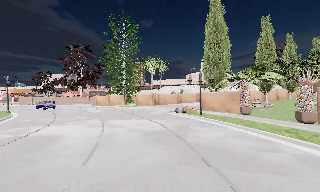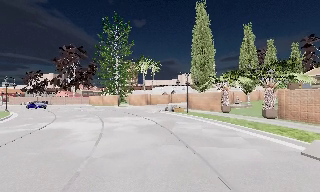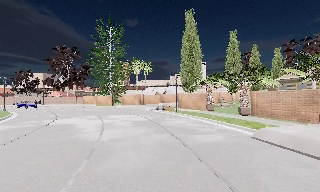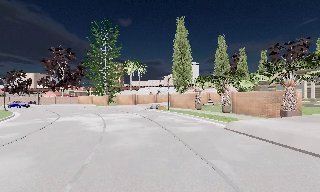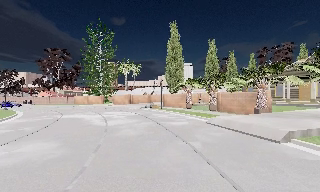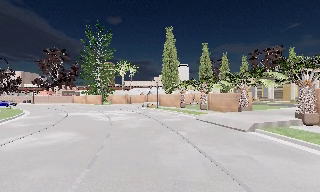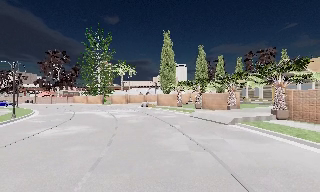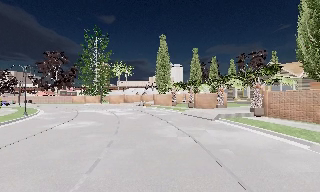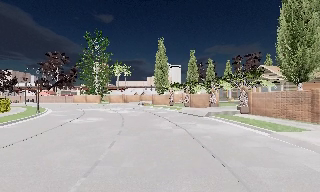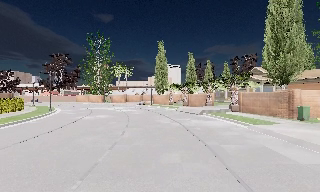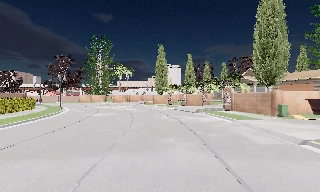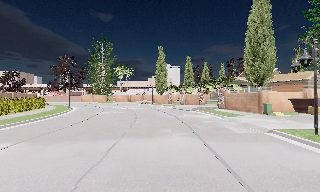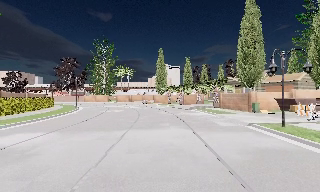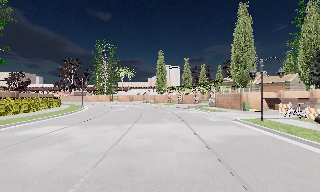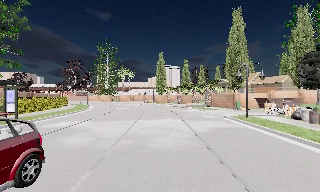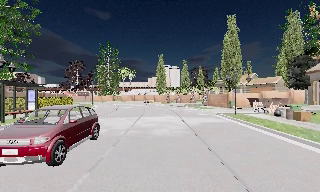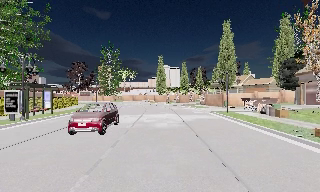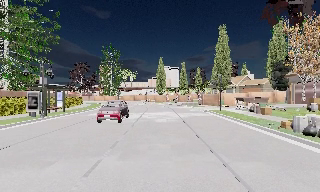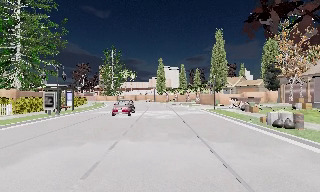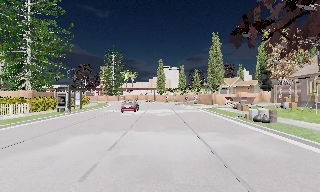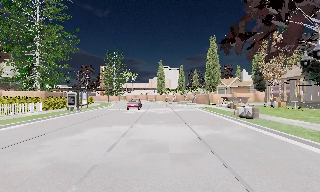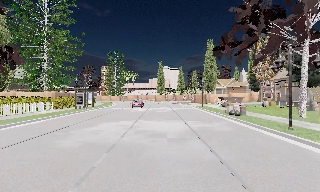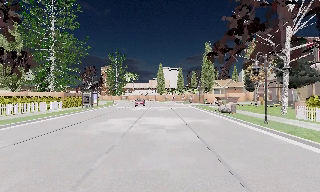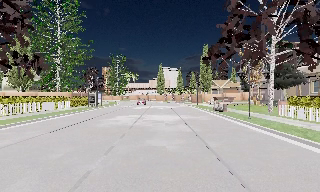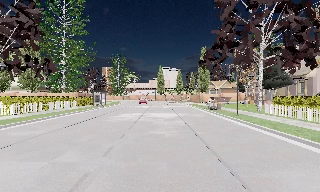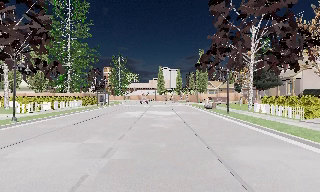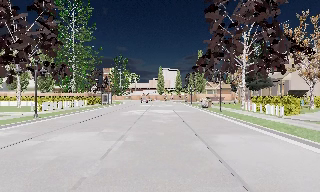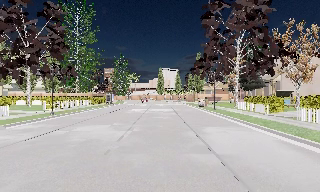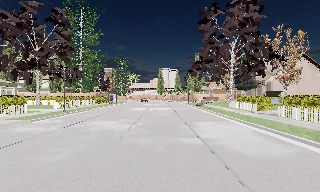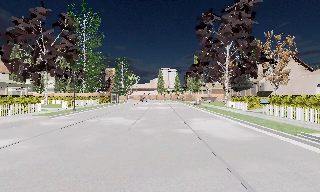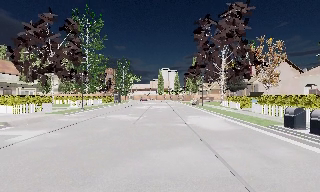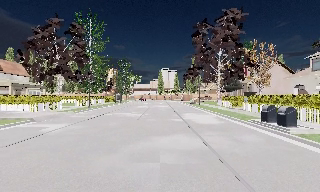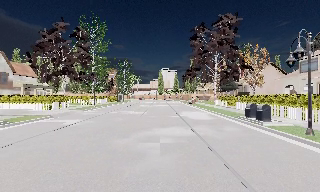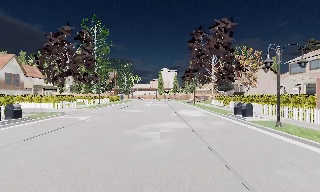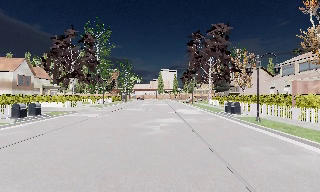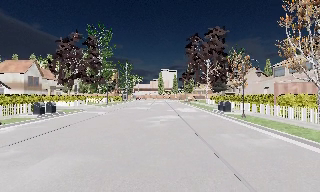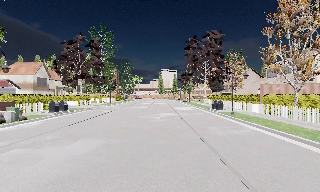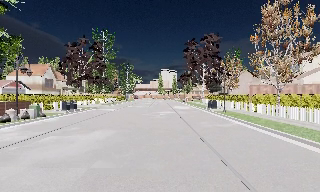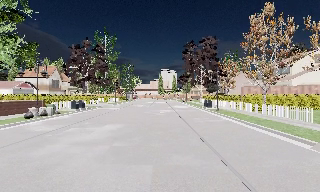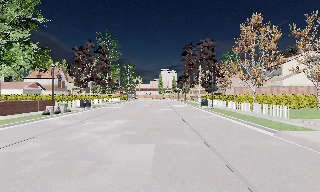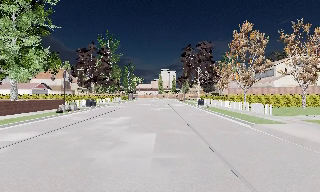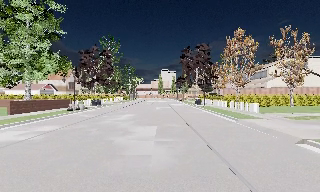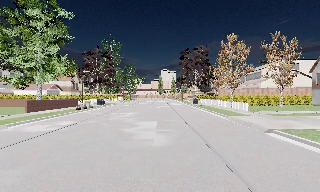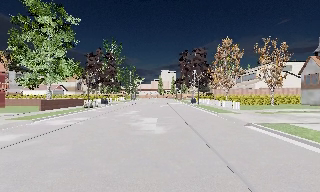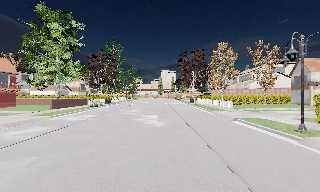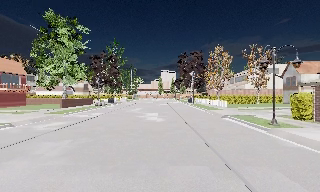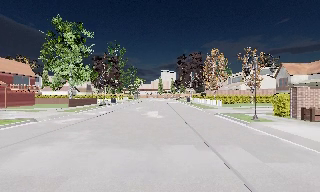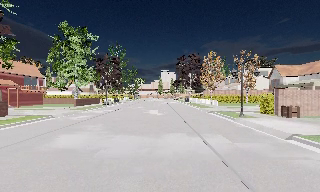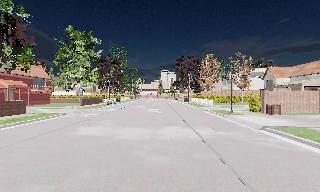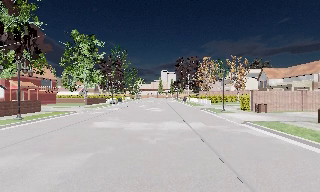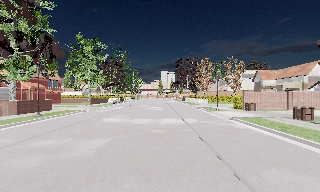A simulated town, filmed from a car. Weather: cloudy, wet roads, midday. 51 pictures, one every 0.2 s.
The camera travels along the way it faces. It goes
backward.
0.0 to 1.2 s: The camera pans to its right, which is clockwise from overhead, by about 10 degrees. It travels backward, about 11 m, so what stands in front gets smaller.
1.2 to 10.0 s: The camera travels backward, about 85 m, so what stands in front gets smaller.
The film runs backward here.
